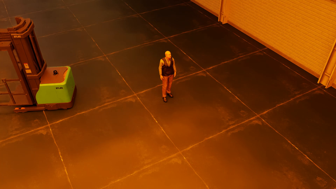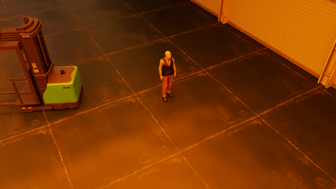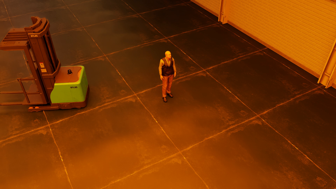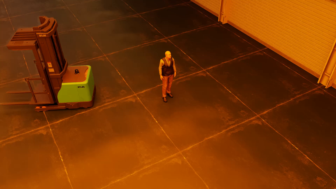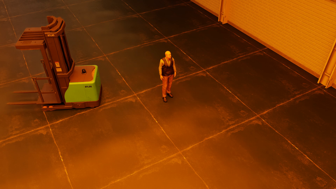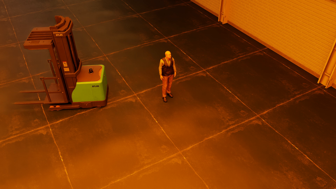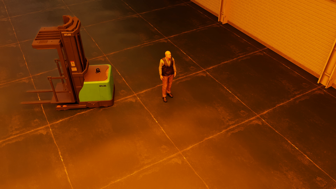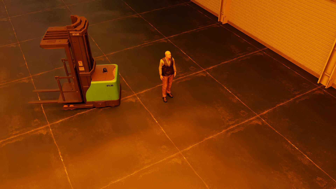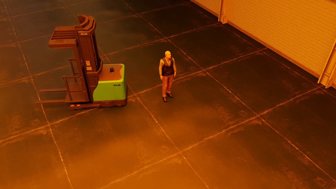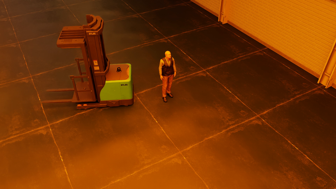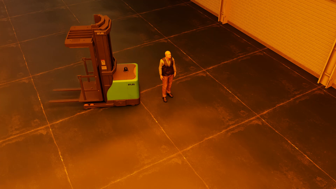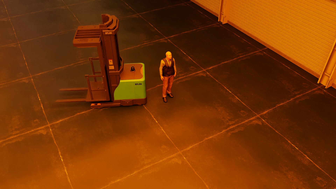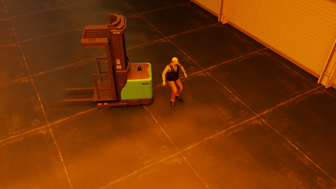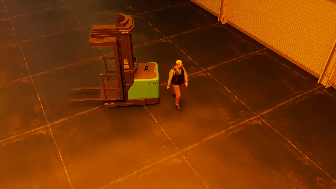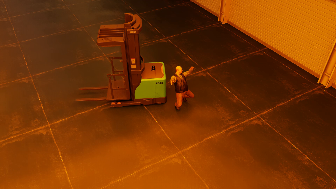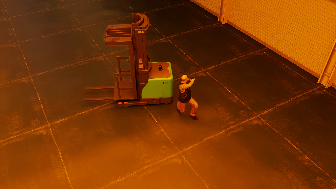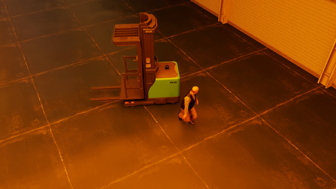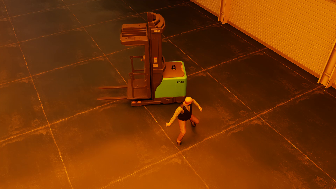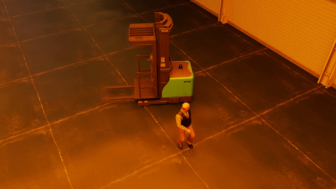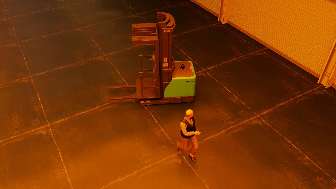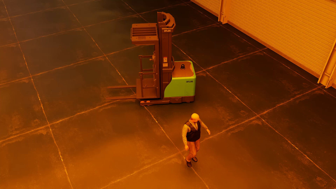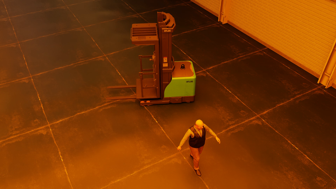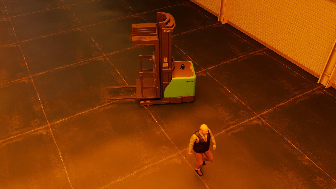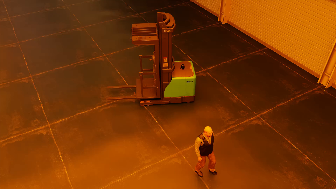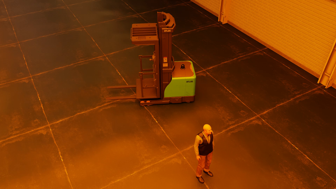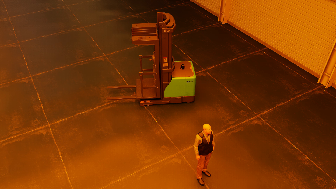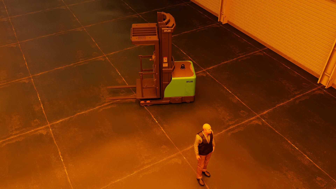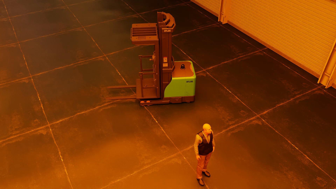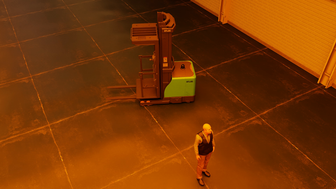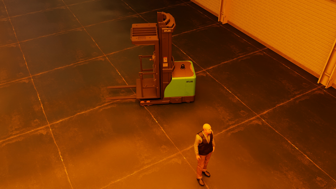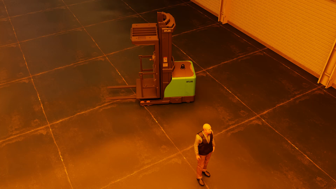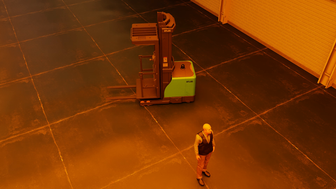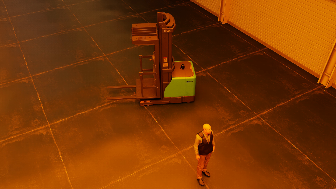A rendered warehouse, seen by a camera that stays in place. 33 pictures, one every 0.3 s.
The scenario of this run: Near miss between a forklift and a person.
